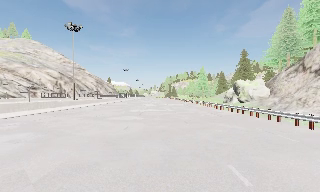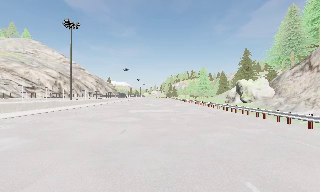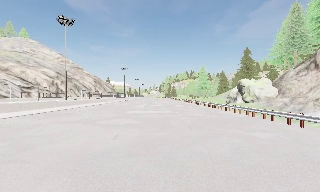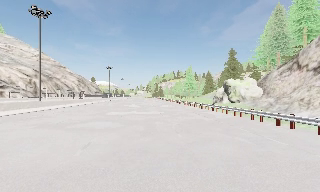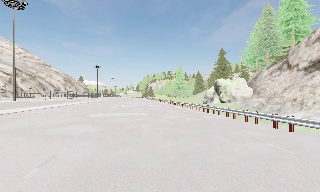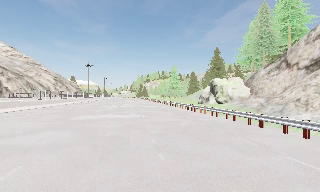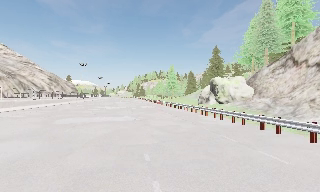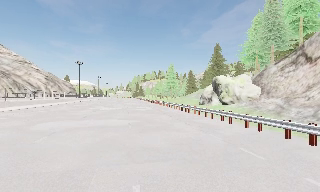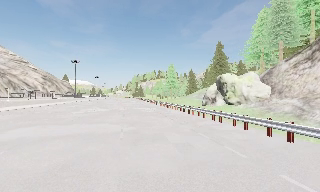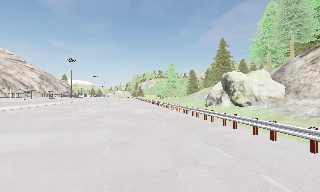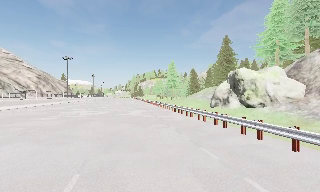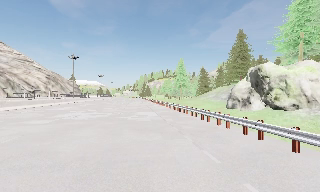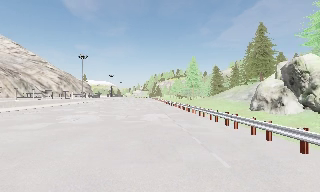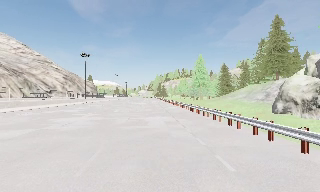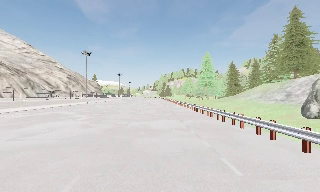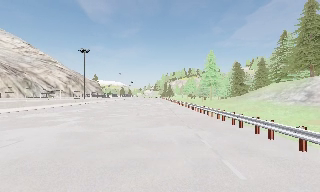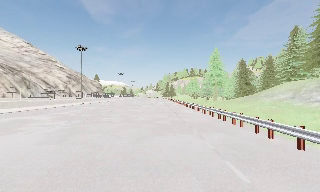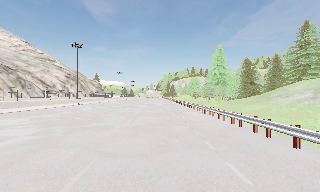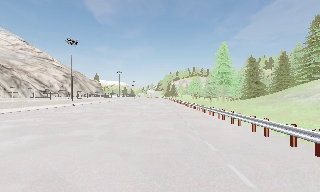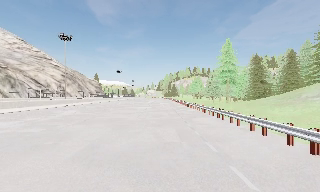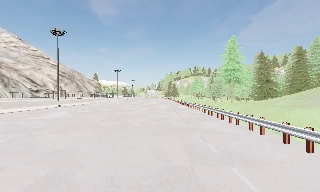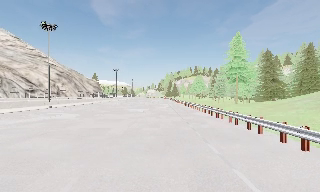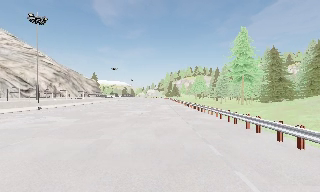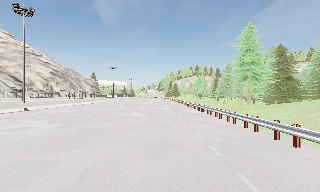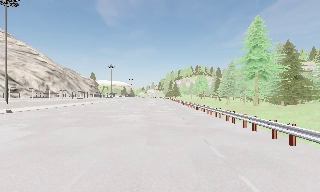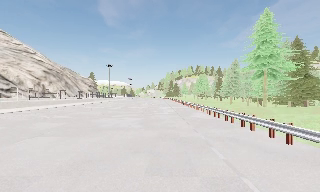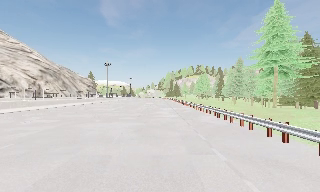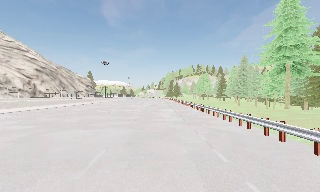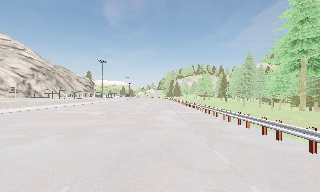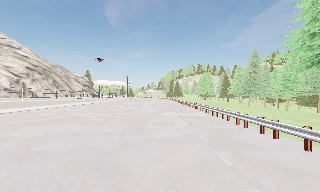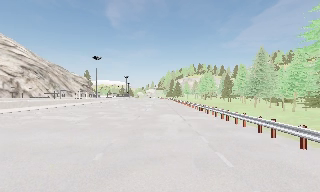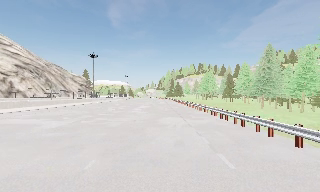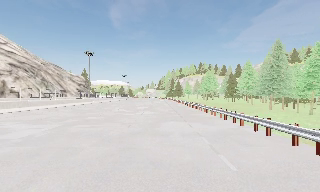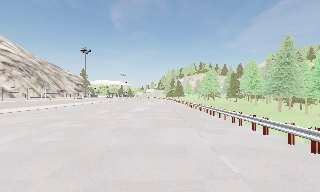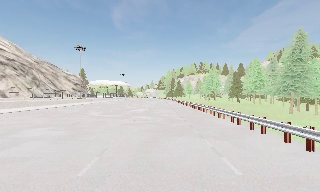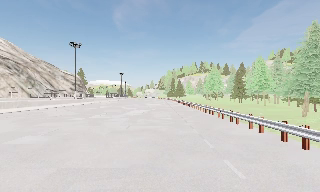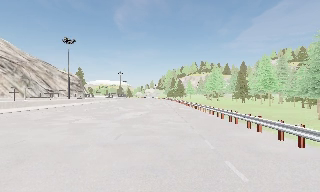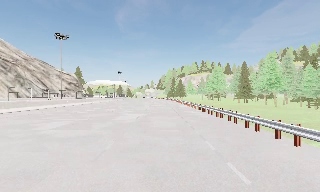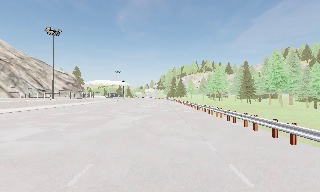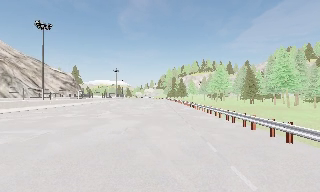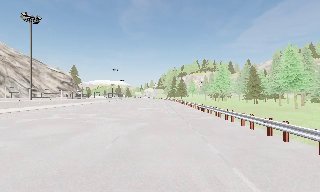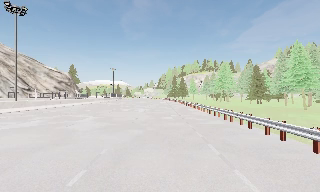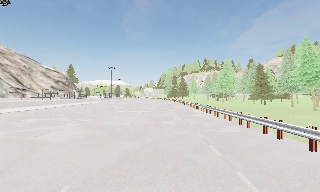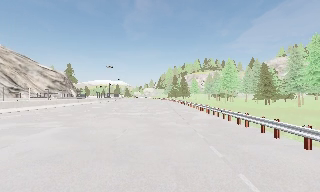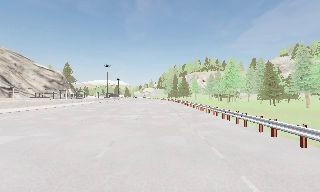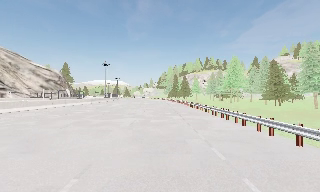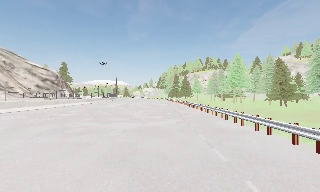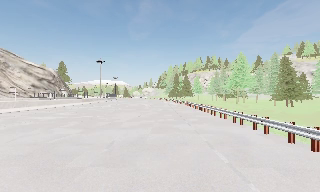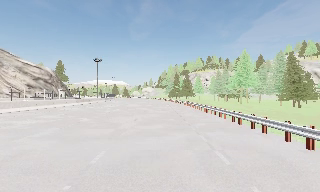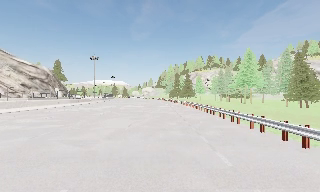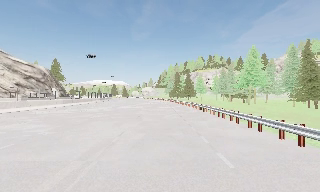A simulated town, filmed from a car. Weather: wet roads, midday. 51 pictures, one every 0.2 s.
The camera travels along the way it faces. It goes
forward.
0.0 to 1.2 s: The camera swings to its right by about 10 degrees, and the scene slides to the left. It travels forward, about 7 m, so what stands in front looms larger. It gains speed.
1.2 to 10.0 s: The camera pans to its left, which is counterclockwise from overhead, by about 10 degrees. It travels forward, about 90 m, so what stands in front looms larger.
The film runs forward here.
